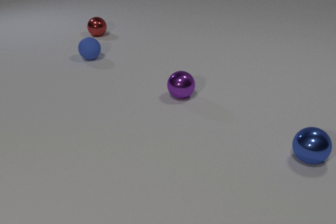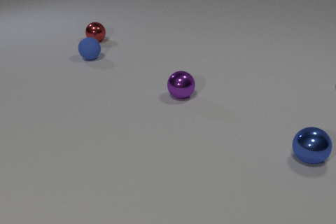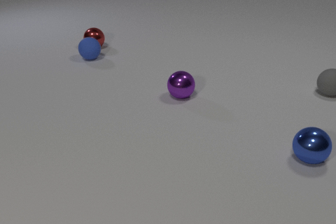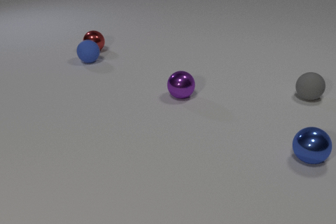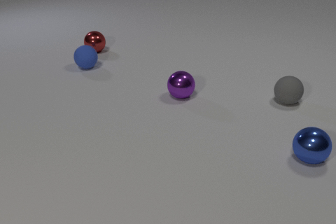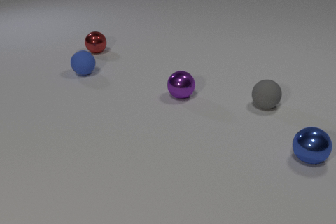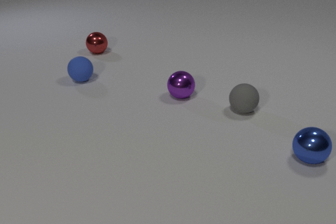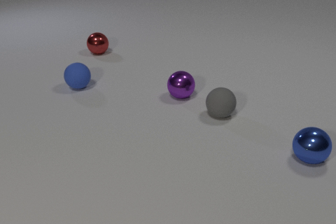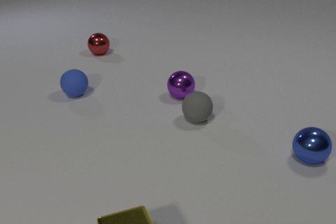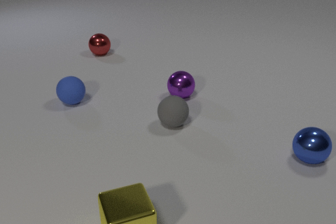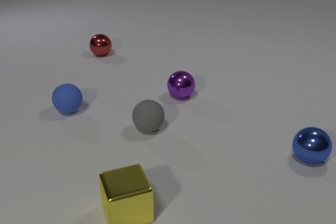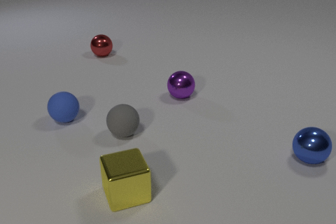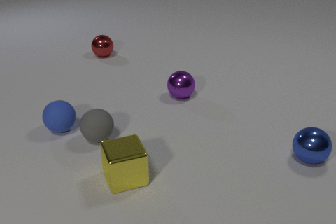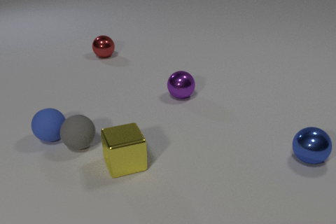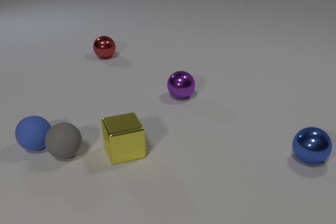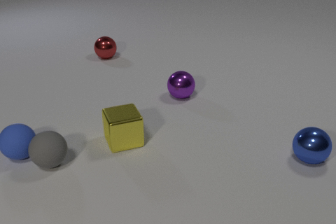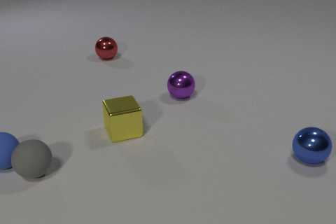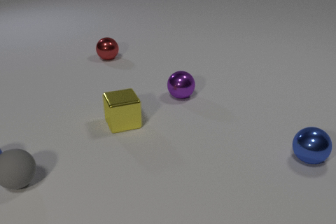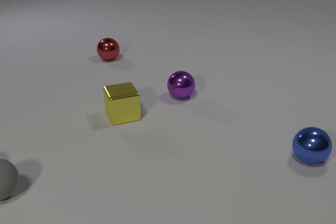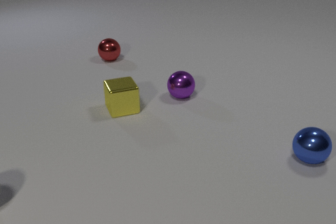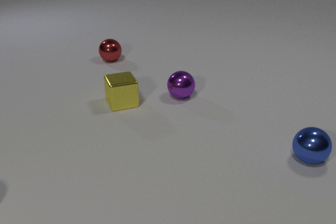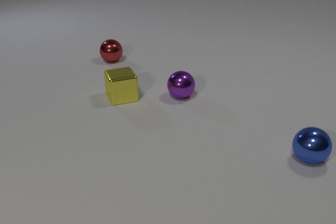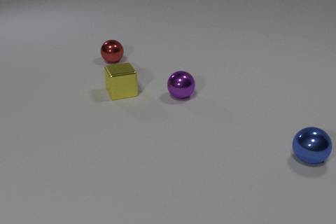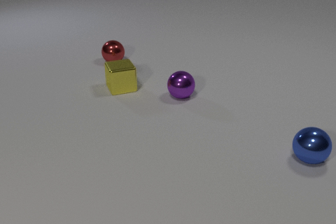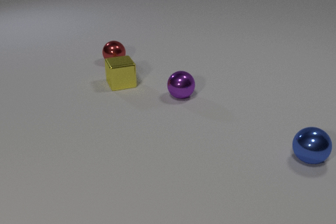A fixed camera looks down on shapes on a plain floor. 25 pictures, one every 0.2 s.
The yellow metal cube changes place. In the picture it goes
away from the camera.
The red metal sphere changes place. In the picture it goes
toward the camera.
0.0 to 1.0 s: The red metal sphere rolls toward the camera. The blue rubber sphere rolls toward the camera. The gray rubber sphere comes in at the right edge, rolls to the left and toward the camera. The red metal sphere and the blue rubber sphere collide.
1.0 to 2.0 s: The red metal sphere rolls toward the camera and to the right. The blue rubber sphere rolls toward the camera. The yellow metal cube comes in at the bottom edge, slides away from the camera. The gray rubber sphere rolls to the left and toward the camera.
2.0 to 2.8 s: The red metal sphere rolls toward the camera. The blue rubber sphere rolls toward the camera and to the left. The yellow metal cube slides away from the camera. The gray rubber sphere rolls to the left. The blue rubber sphere and the gray rubber sphere collide.
2.8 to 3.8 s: The red metal sphere rolls toward the camera and to the right. The blue rubber sphere rolls to the left and toward the camera, leaves at the left edge. The yellow metal cube slides away from the camera. The gray rubber sphere rolls to the left and toward the camera.
3.8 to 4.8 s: The red metal sphere rolls toward the camera and to the right. The yellow metal cube slides away from the camera.
What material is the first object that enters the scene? rubber.
How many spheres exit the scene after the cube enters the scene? 2.
Are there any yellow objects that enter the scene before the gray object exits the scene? yes.
